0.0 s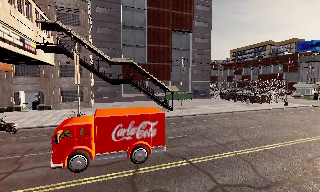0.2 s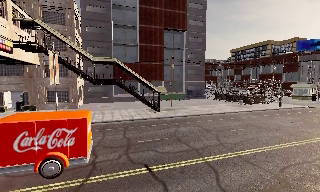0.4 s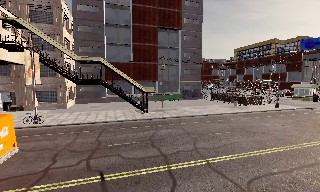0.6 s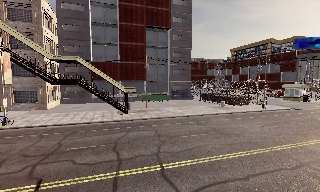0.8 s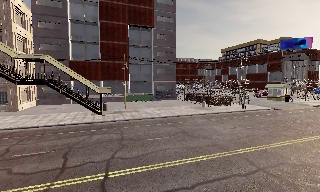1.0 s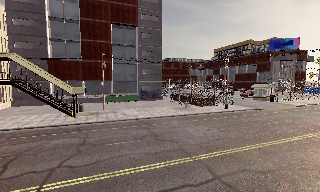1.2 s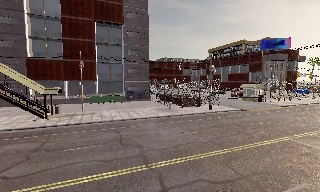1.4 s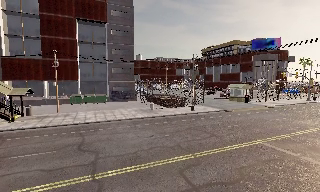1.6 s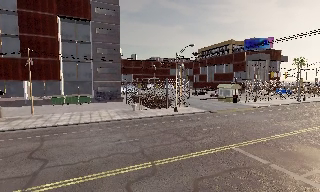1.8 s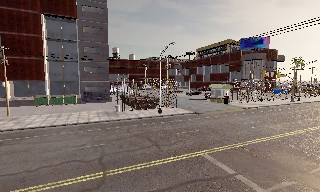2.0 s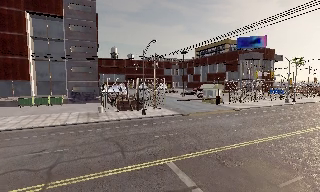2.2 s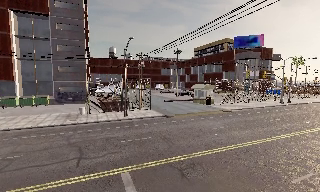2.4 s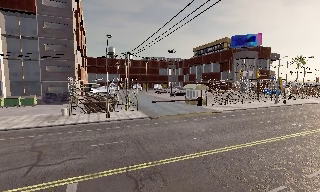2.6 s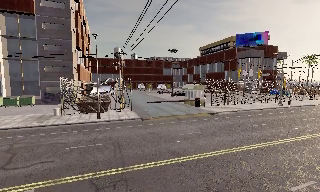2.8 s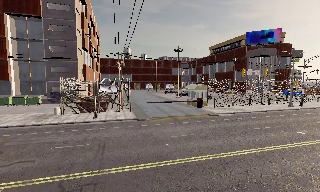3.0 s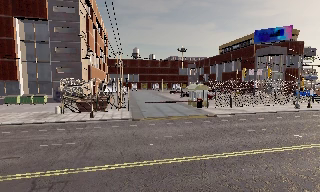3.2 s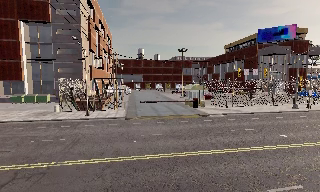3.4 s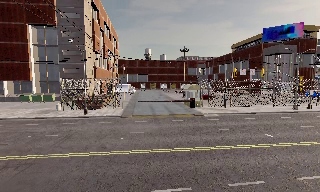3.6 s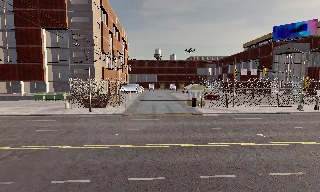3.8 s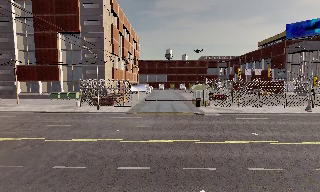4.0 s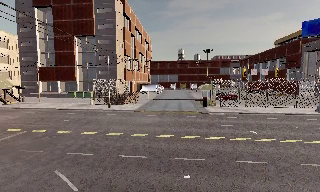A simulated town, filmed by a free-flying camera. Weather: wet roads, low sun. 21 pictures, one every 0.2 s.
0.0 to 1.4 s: The camera travels to its right, about 15 m, so close, fixed things drift to the left.
1.4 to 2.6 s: The camera travels to its right and forward, about 13 m, so close, fixed things drift to the left.
2.6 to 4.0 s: The camera pans to its left, which is counterclockwise from overhead, by about 25 degrees. It travels to its right, about 10 m.
The film runs forward here.
